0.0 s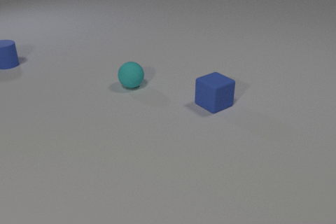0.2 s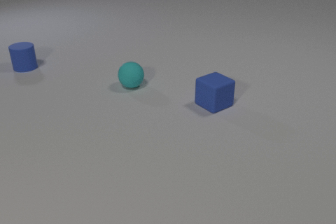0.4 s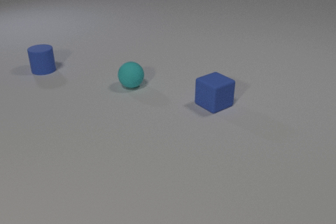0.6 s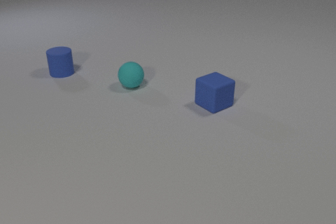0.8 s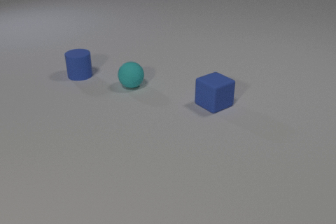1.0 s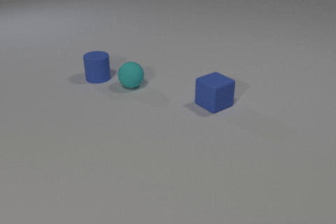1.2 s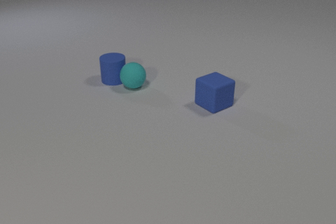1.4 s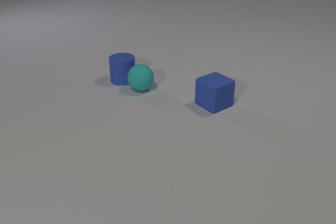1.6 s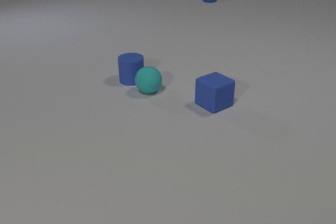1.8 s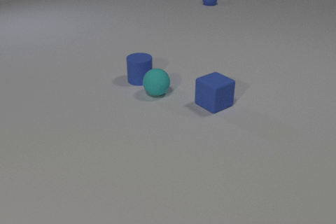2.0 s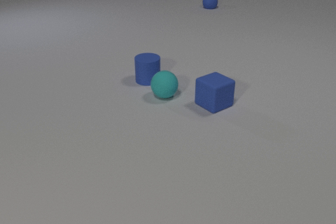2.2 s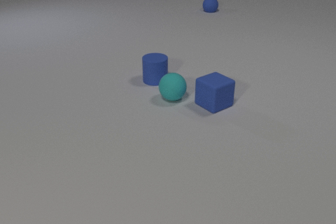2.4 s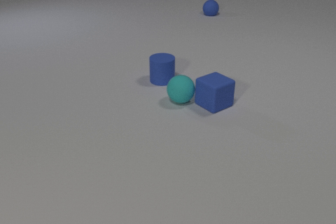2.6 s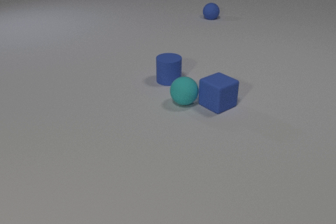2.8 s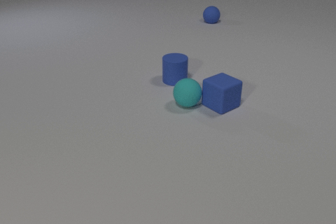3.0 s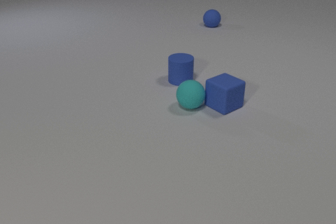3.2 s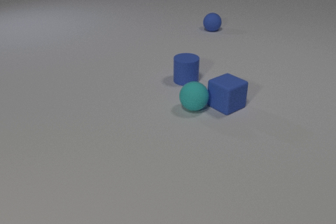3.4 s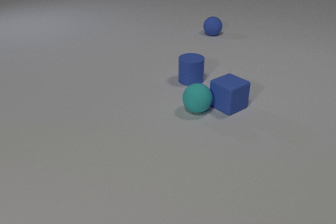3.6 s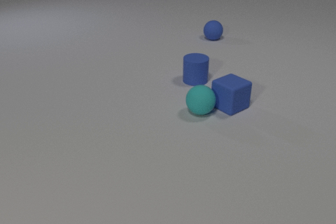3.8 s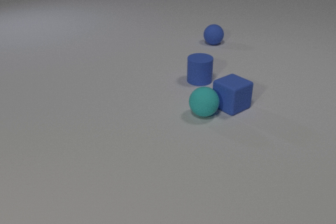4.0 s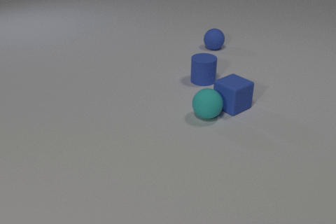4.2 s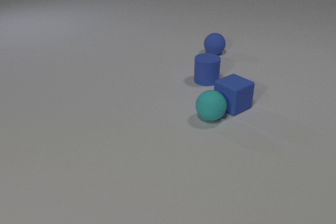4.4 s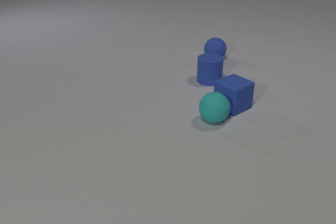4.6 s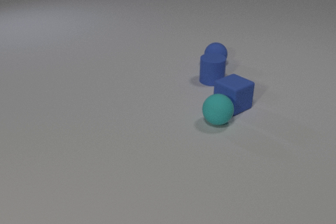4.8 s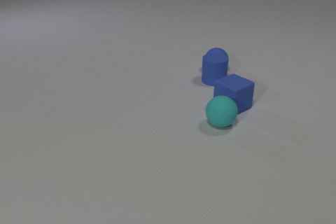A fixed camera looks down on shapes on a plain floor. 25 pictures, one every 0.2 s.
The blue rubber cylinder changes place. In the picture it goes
to the right.
The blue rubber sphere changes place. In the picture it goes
toward the camera.
0.0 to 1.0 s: The blue rubber cylinder slides to the right and toward the camera.
1.0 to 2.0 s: The blue rubber cylinder slides to the right. The cyan rubber sphere rolls to the right and toward the camera. The blue rubber sphere comes in at the top edge, rolls toward the camera. The blue rubber cylinder and the cyan rubber sphere collide.
2.0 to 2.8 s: The blue rubber cylinder slides to the right. The cyan rubber sphere rolls to the right and toward the camera. The blue rubber cube slides to the right. The blue rubber sphere rolls toward the camera. The cyan rubber sphere and the blue rubber cube collide.
2.8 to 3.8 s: The blue rubber cylinder slides to the right. The cyan rubber sphere rolls toward the camera and to the right. The blue rubber cube slides to the right. The blue rubber sphere rolls toward the camera.
3.8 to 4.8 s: The blue rubber cylinder slides to the right. The cyan rubber sphere rolls to the right and toward the camera. The blue rubber sphere rolls toward the camera. The blue rubber cylinder and the blue rubber sphere collide.
What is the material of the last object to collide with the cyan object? rubber.
How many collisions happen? 3.
What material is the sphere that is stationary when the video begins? rubber.
